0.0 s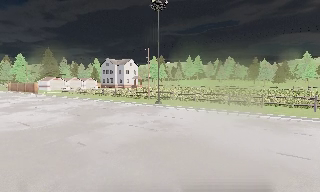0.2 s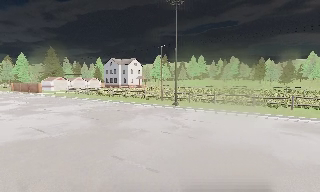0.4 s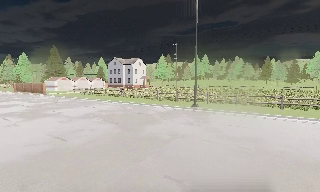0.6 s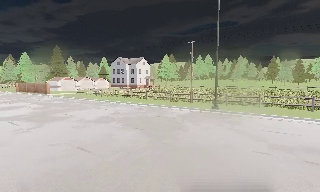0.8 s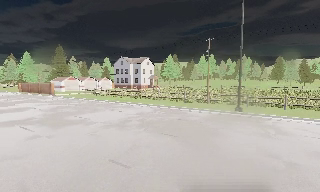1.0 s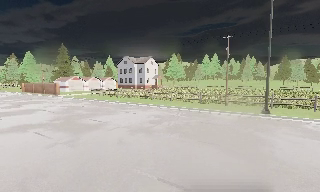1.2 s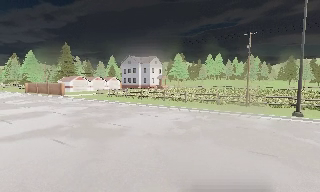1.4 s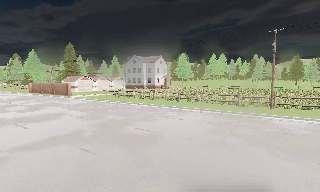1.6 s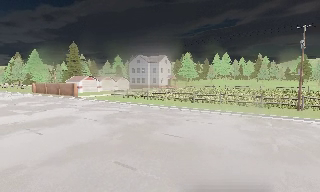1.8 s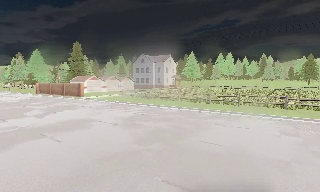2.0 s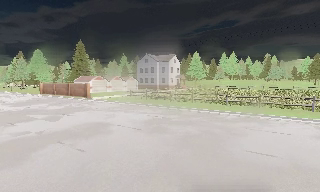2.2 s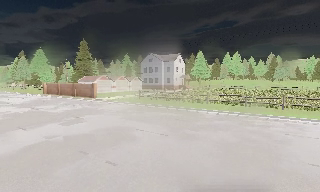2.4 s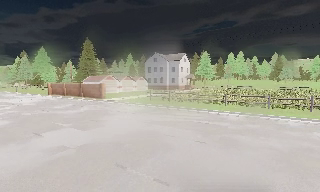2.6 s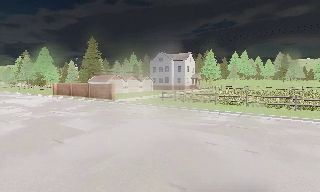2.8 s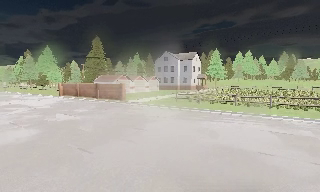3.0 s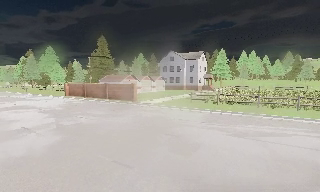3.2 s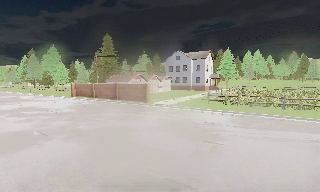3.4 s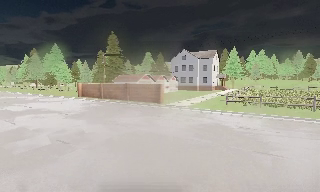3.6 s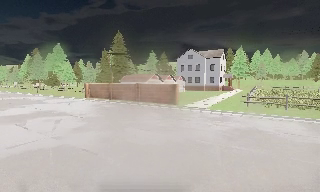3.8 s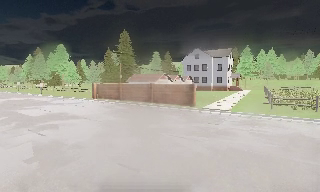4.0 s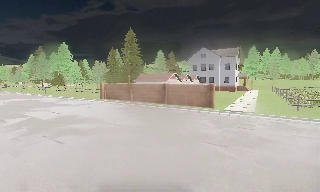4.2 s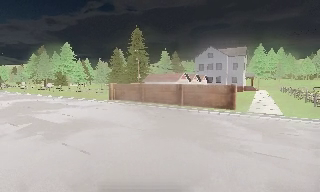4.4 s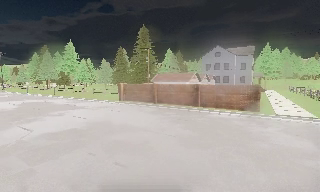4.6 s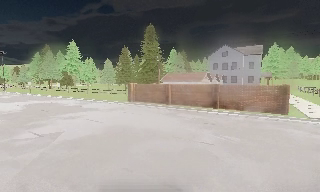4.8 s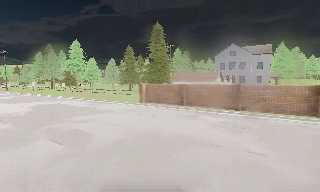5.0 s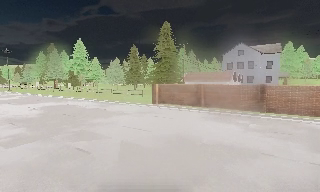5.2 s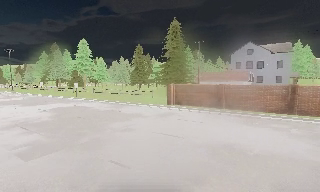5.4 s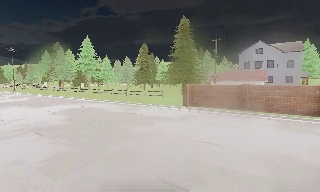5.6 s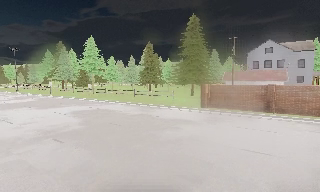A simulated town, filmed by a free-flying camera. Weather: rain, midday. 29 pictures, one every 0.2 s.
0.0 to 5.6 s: The camera travels to its left and forward, about 55 m, so close, fixed things drift to the right.
The film runs forward here.
